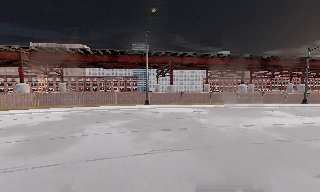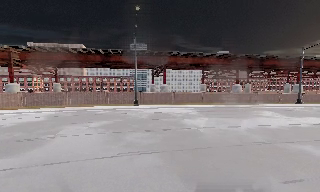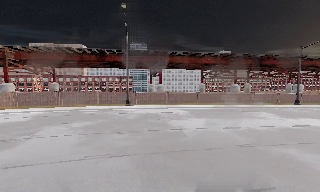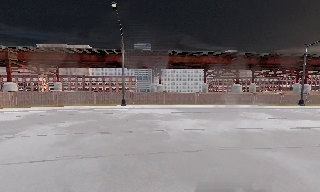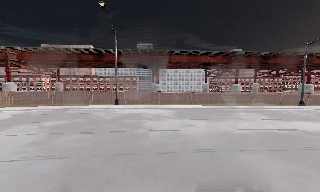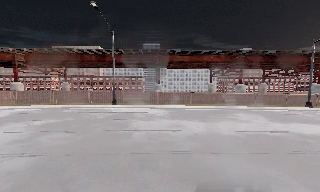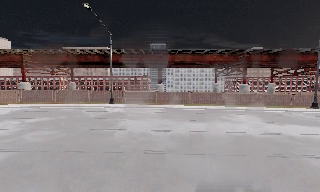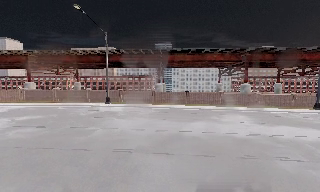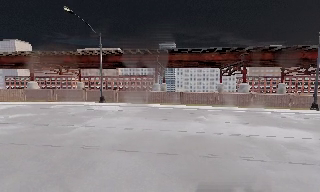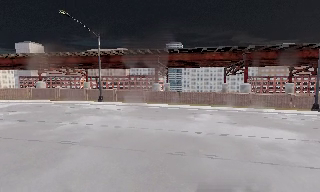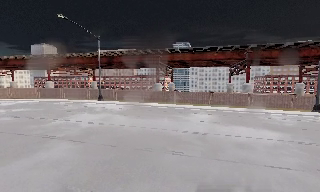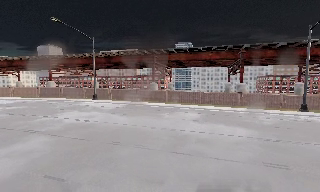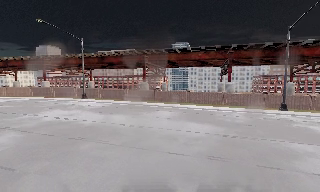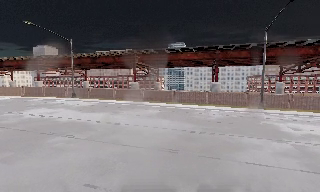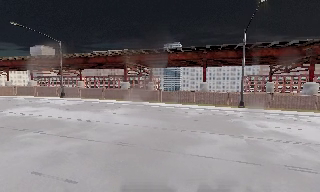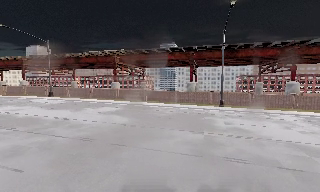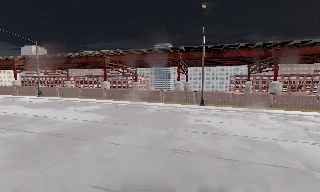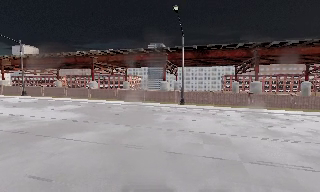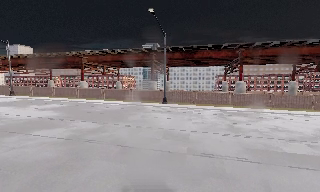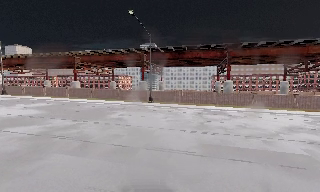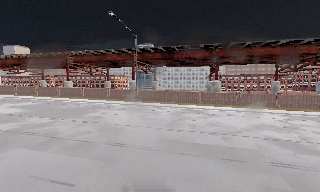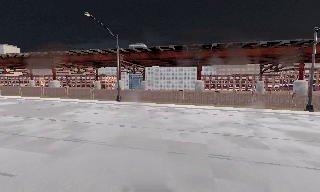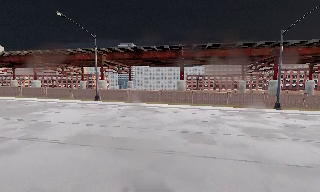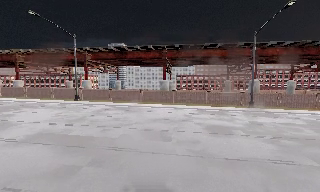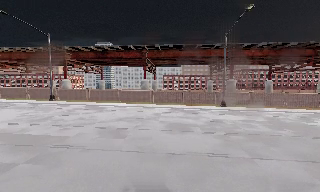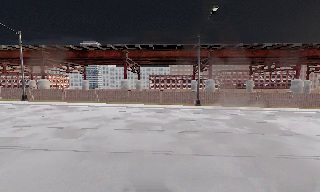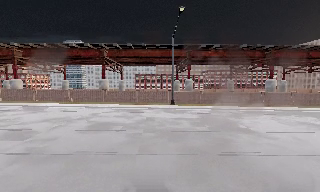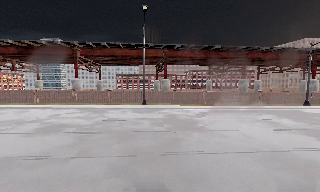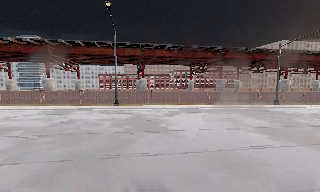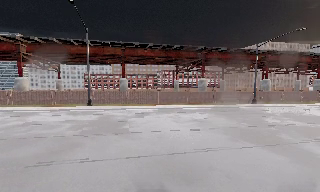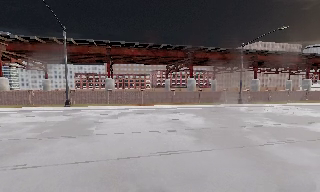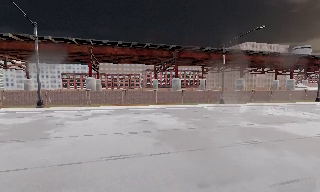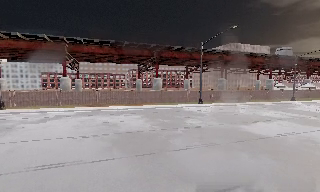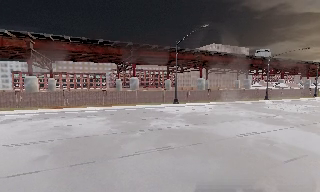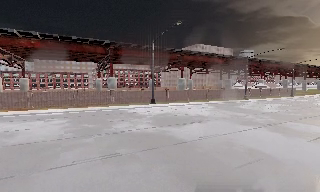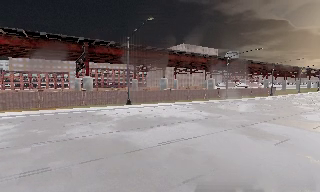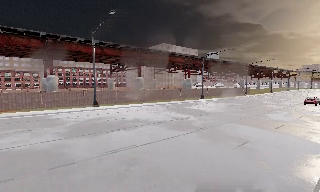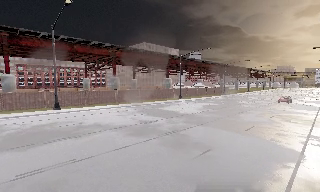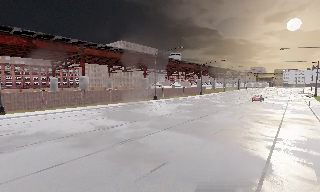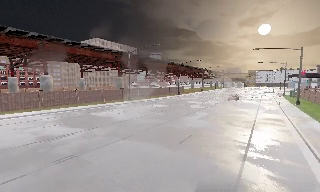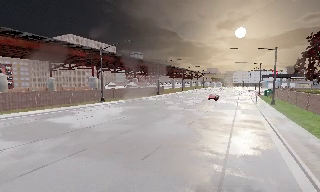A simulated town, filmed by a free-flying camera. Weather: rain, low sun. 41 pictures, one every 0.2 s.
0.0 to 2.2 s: The camera pans to its left, which is counterclockwise from overhead, by about 25 degrees. It travels to its right, about 20 m, so close, fixed things drift to the left.
2.2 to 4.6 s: The camera travels to its right, about 30 m, so close, fixed things drift to the left.
4.6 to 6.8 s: The camera pans to its right, which is clockwise from overhead, by about 35 degrees. It travels to its right, about 25 m, so close, fixed things drift to the left.
6.8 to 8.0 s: The camera pans to its right, which is clockwise from overhead, by about 35 degrees. It travels forward and to its right, about 14 m.
The film runs forward here.
